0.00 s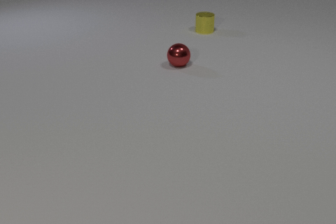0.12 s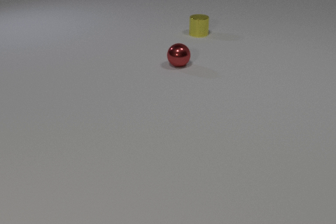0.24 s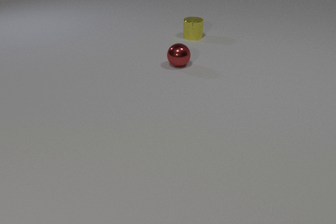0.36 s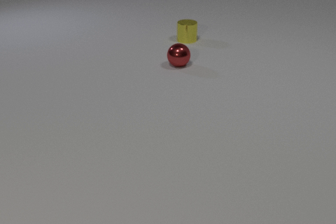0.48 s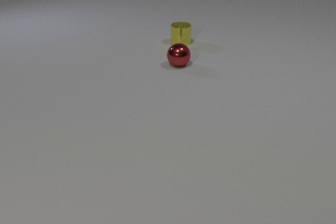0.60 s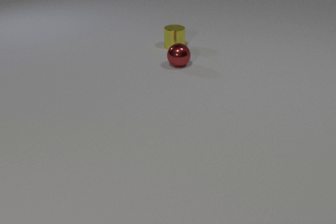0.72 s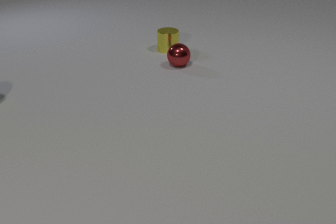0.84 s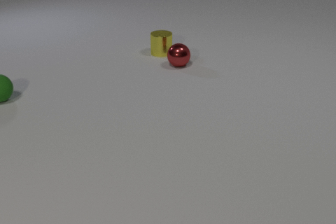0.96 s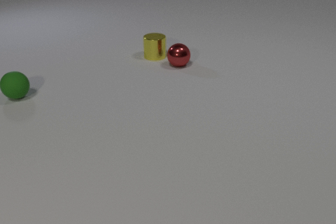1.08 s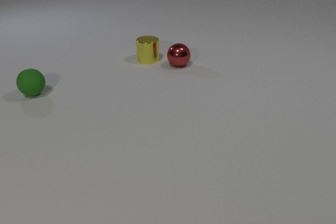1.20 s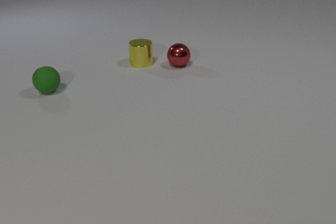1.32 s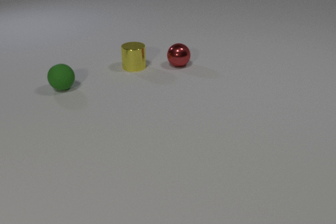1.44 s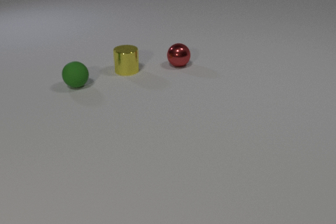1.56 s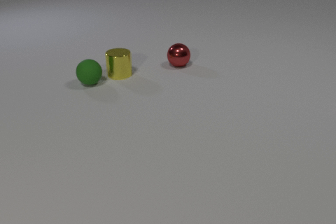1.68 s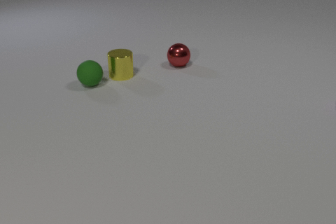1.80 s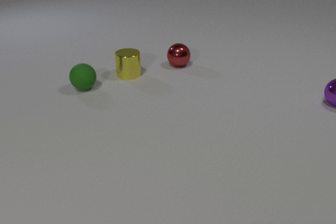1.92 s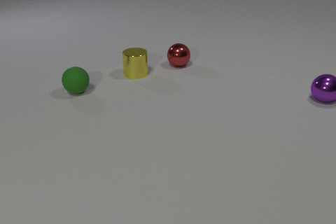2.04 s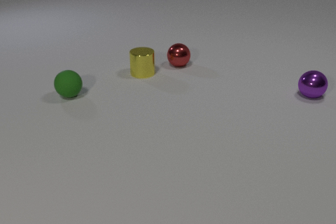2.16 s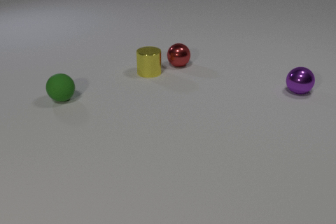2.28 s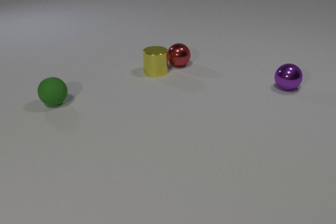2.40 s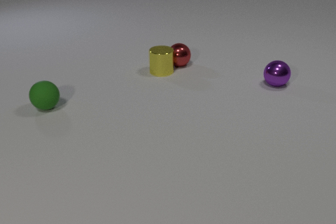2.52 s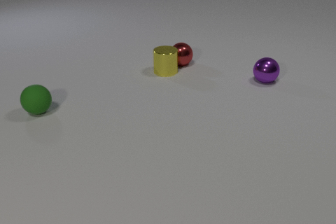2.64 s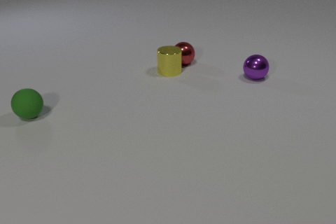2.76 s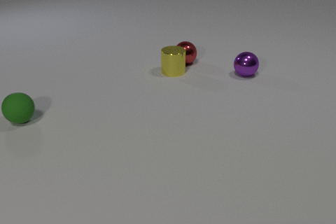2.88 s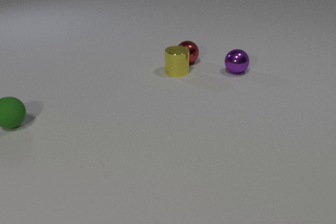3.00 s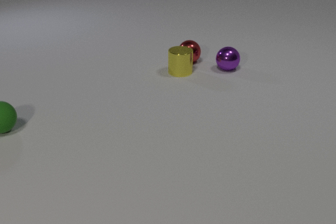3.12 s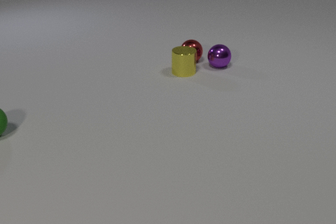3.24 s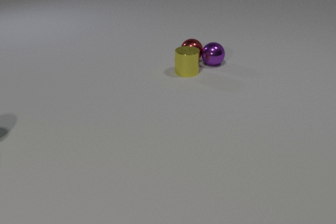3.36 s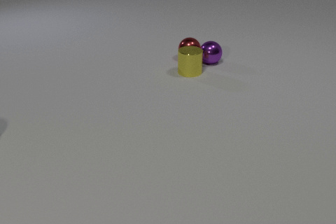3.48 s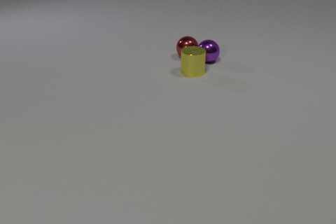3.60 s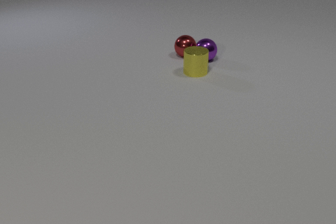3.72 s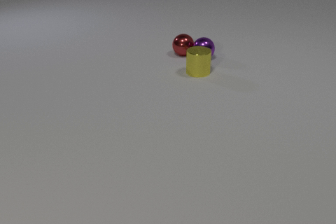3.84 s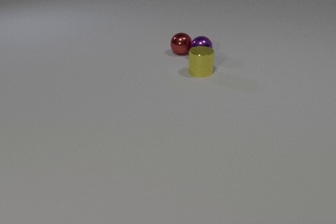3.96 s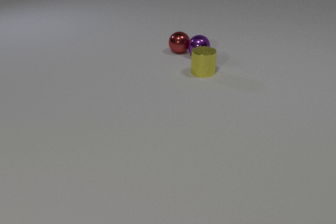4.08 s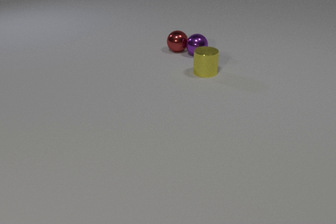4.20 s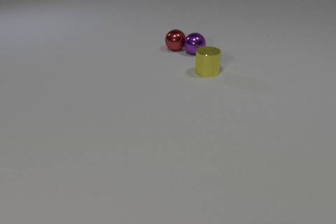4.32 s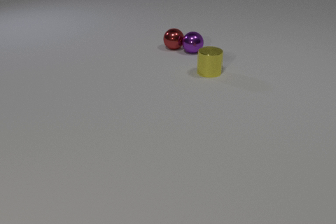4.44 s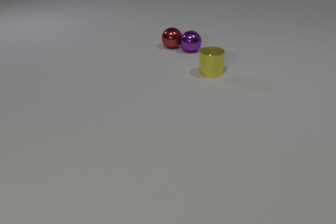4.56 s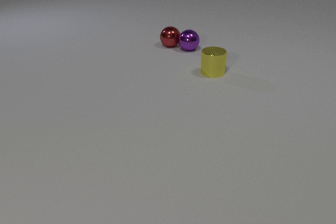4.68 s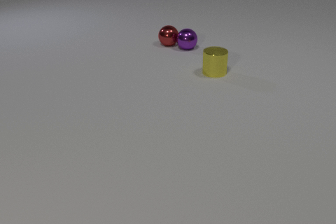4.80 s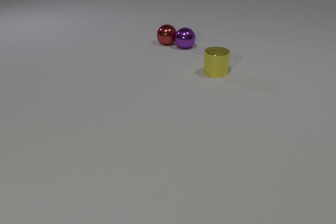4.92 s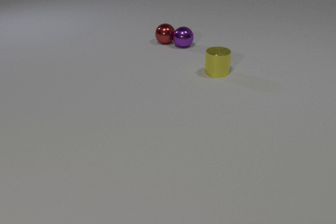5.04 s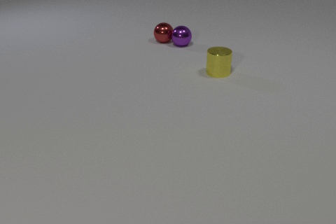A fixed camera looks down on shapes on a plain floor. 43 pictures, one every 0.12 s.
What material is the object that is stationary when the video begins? metal.
Are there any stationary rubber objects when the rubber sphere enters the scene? no.
How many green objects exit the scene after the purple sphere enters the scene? 1.
0.00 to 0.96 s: The green rubber sphere comes in at the left edge, rolls to the right. The yellow metal cylinder slides toward the camera and to the left.
0.96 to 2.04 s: The green rubber sphere rolls to the right. The yellow metal cylinder slides toward the camera. The purple metal sphere comes in at the right edge, rolls to the left. The green rubber sphere and the yellow metal cylinder collide.
2.04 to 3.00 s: The green rubber sphere rolls to the left and toward the camera. The yellow metal cylinder slides to the right. The red metal sphere rolls to the right and away from the camera. The purple metal sphere rolls to the left and away from the camera. The yellow metal cylinder and the red metal sphere collide.
3.00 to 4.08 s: The green rubber sphere rolls to the left and toward the camera, leaves at the left edge. The yellow metal cylinder slides to the right. The red metal sphere rolls away from the camera and to the left. The purple metal sphere rolls away from the camera and to the left. The red metal sphere and the purple metal sphere collide.
4.08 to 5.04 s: The yellow metal cylinder slides to the right. The red metal sphere rolls away from the camera and to the left. The purple metal sphere rolls away from the camera and to the left.
